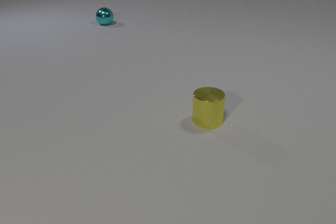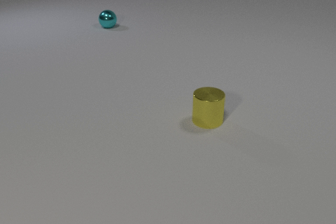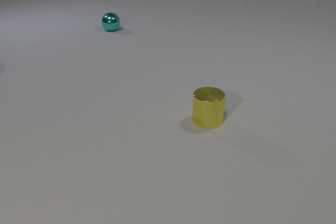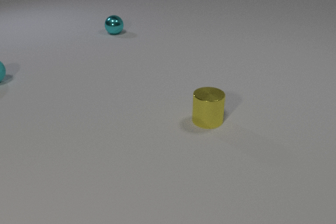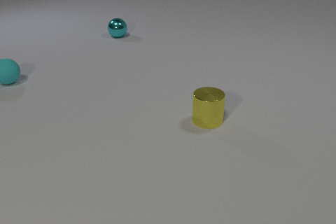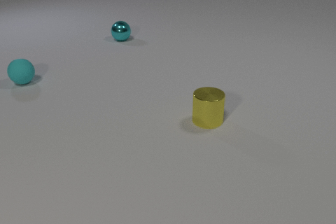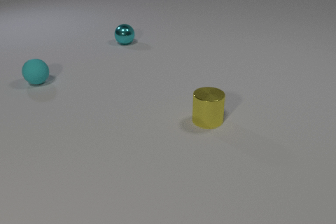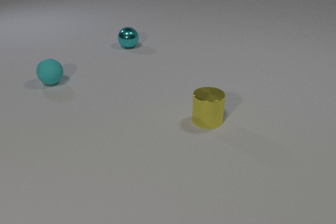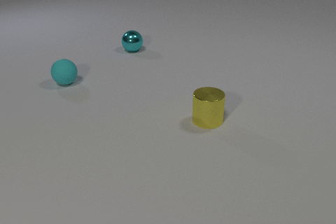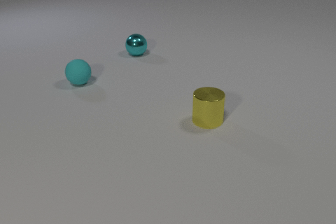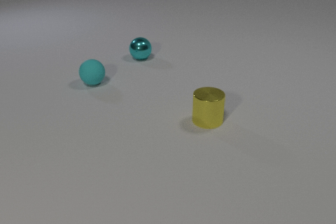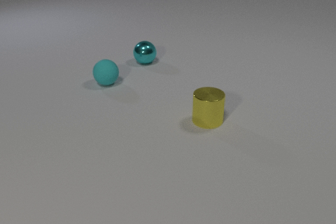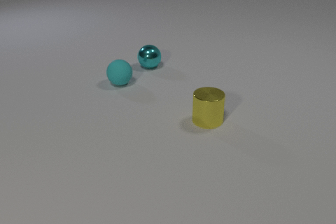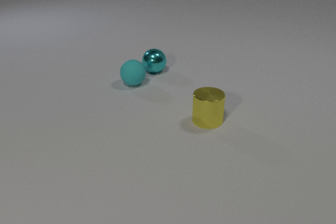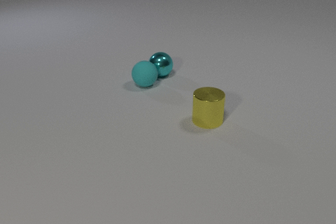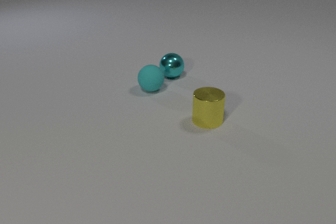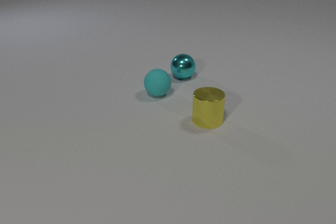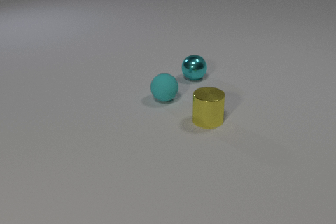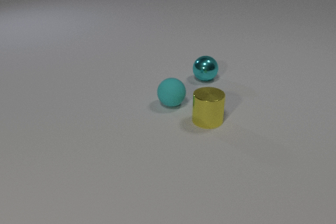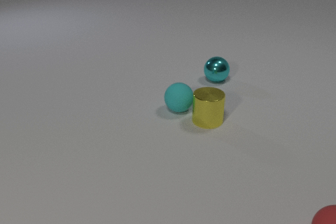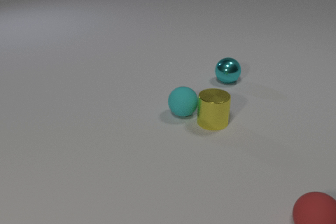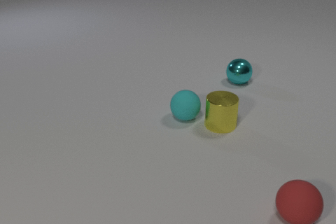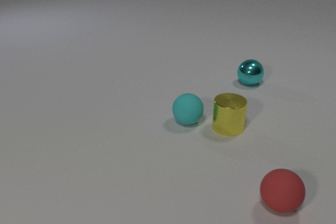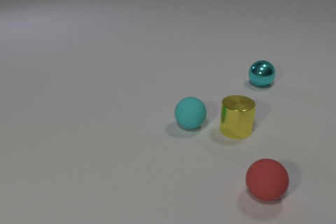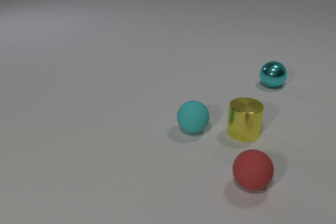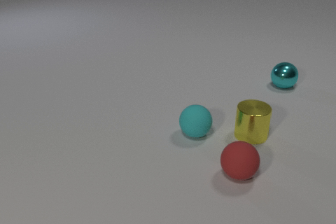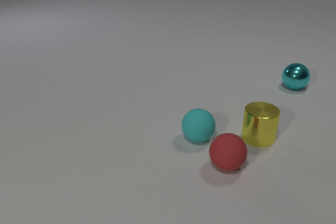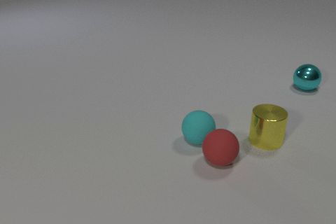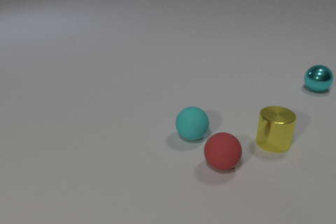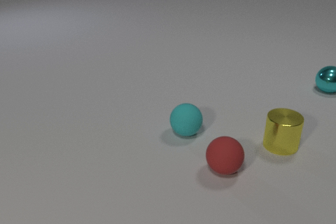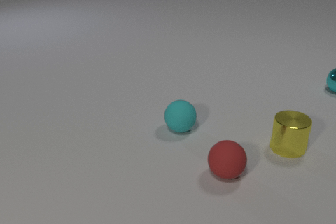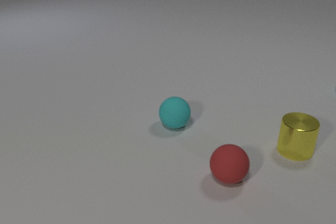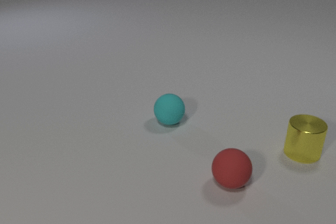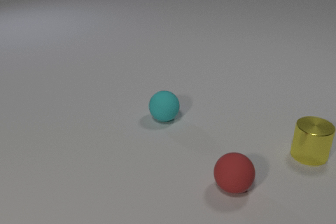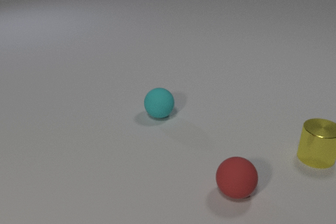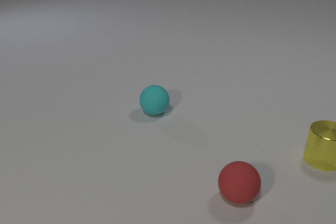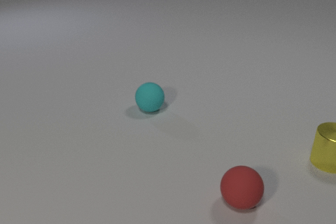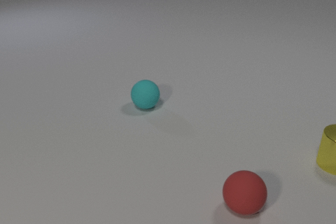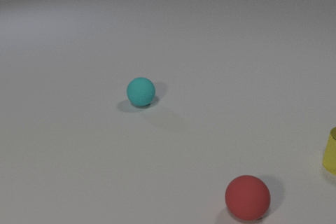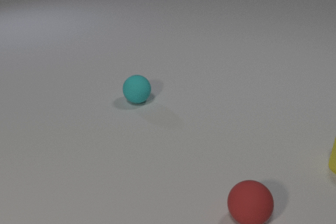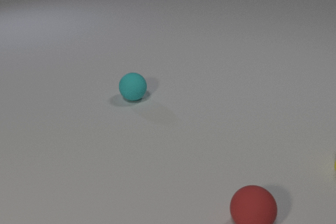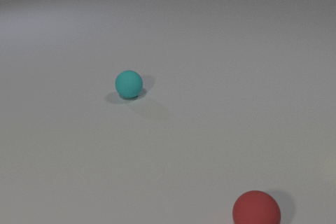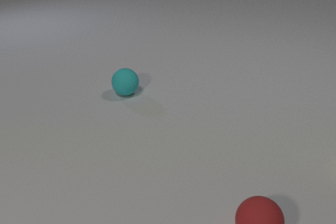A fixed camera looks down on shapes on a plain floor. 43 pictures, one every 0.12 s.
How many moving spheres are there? 3.
What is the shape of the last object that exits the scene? cylinder.
Are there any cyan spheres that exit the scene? yes.
0.00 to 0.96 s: The cyan rubber sphere comes in at the left edge, rolls to the right. The cyan metal sphere rolls toward the camera.
0.96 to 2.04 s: The cyan rubber sphere rolls to the right and toward the camera. The cyan metal sphere rolls toward the camera and to the right. The cyan rubber sphere and the cyan metal sphere collide.
2.04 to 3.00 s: The cyan rubber sphere rolls toward the camera and to the right. The cyan metal sphere rolls to the right. The yellow metal cylinder slides to the right and toward the camera. The red rubber sphere comes in at the bottom edge, rolls to the left and away from the camera. The cyan rubber sphere and the yellow metal cylinder collide.
3.00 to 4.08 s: The cyan rubber sphere rolls to the left and away from the camera. The cyan metal sphere rolls to the right, leaves at the right edge. The yellow metal cylinder slides to the right. The red rubber sphere rolls toward the camera. The cyan rubber sphere and the red rubber sphere collide.
4.08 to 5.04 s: The cyan rubber sphere rolls away from the camera and to the left. The yellow metal cylinder slides to the right, leaves at the right edge. The red rubber sphere rolls toward the camera and to the right.
